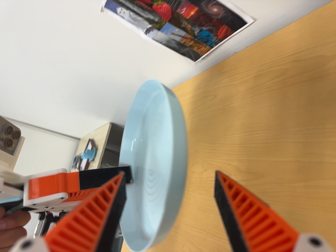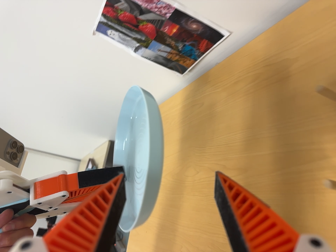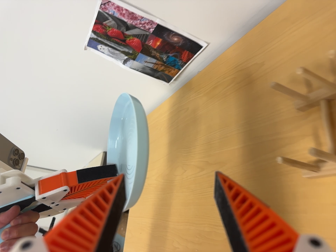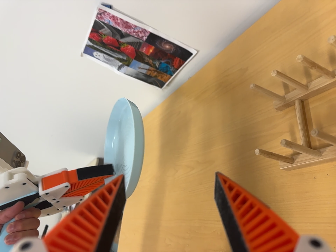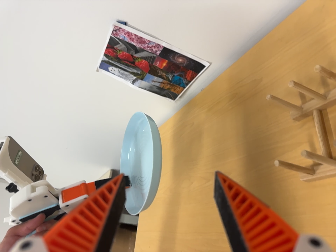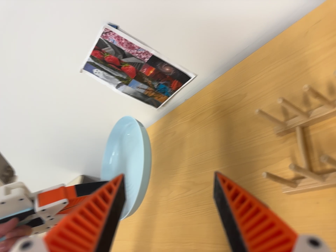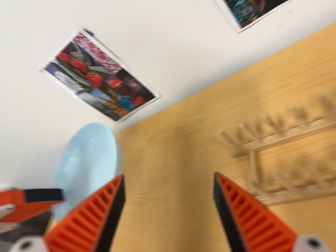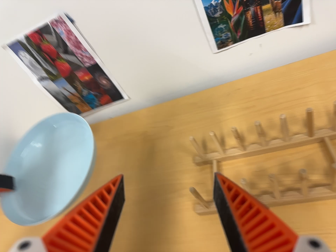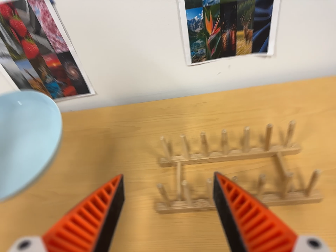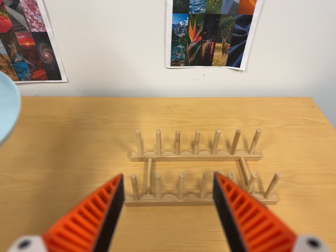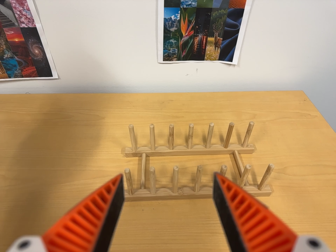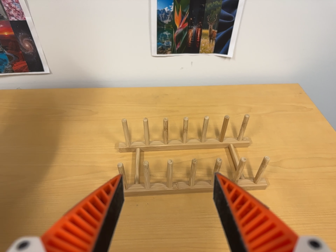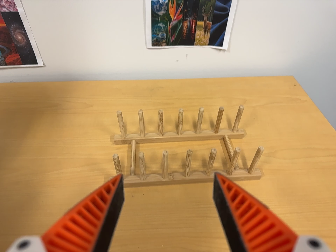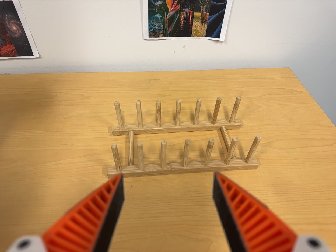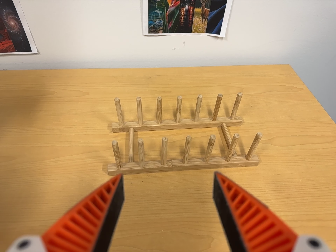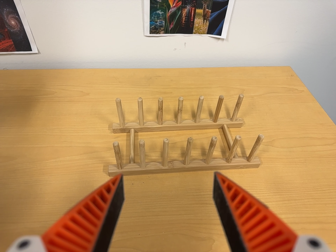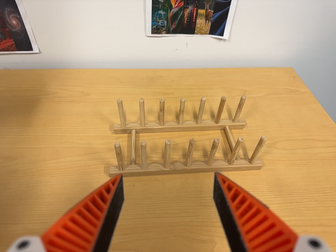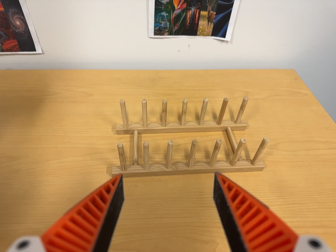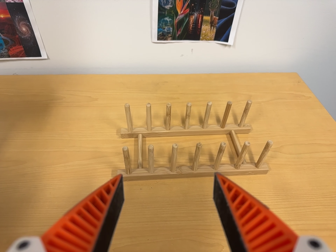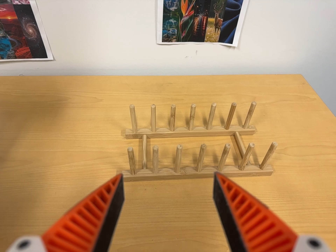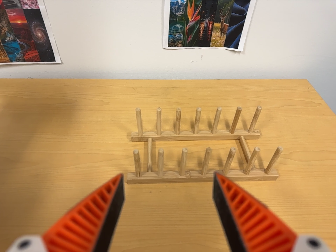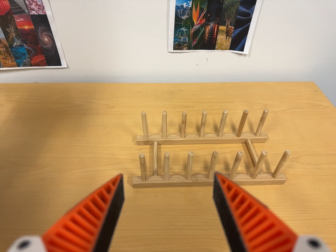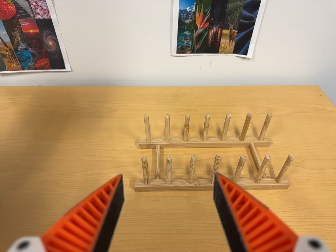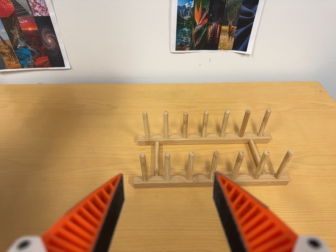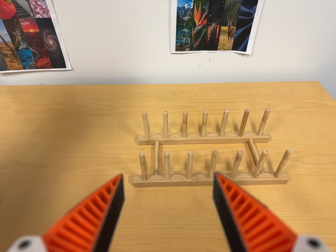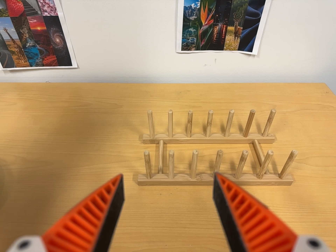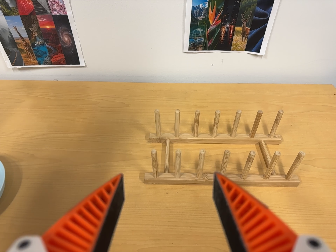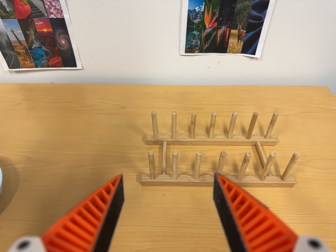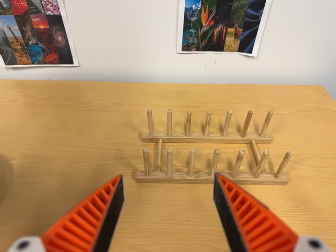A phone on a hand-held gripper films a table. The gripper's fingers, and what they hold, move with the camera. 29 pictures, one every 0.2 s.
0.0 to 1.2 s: The camera pans to its right by about 20 degrees. It travels backward and toward the bottom of its view, about 18 cm, so what stands in front gets smaller. Its aim tips toward the top of its view by about 20 degrees.
1.2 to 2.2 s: The camera pans to its right by about 35 degrees. It travels to its left and toward the bottom of its view, about 16 cm. It rolls about its line of sight by about 20 degrees, and the scene rotates clockwise.
2.2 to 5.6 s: The camera shifts only a little, or ends up much as it began.
The film runs backward here.
